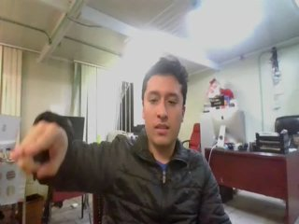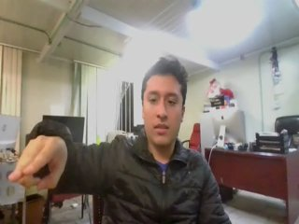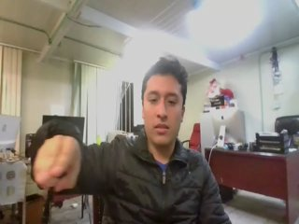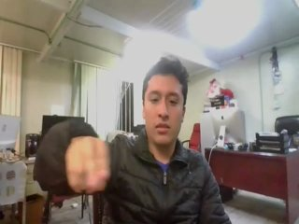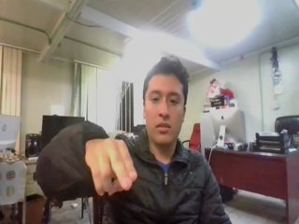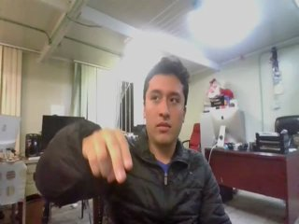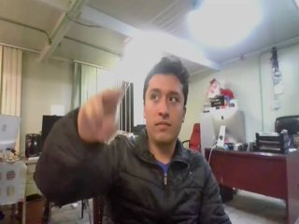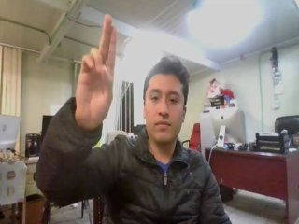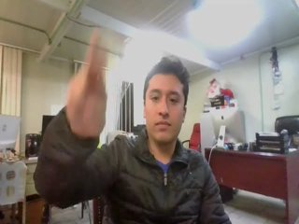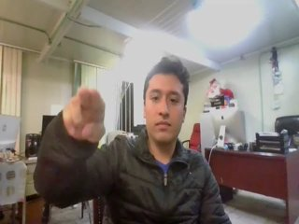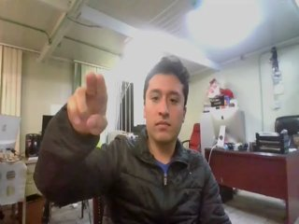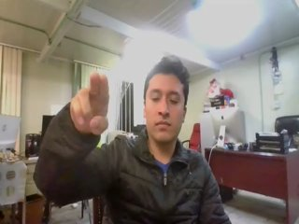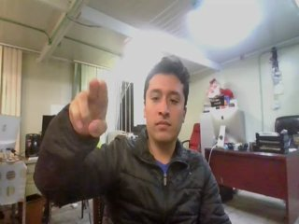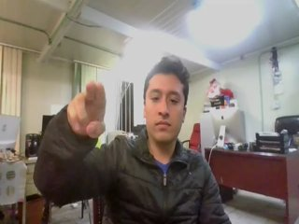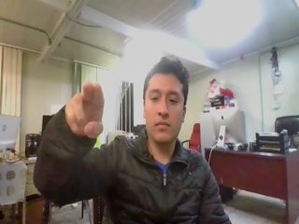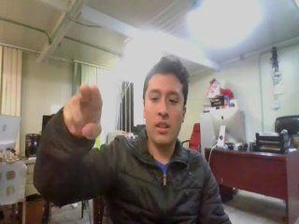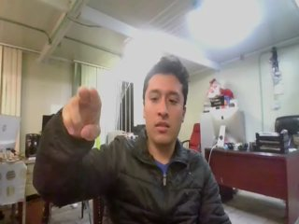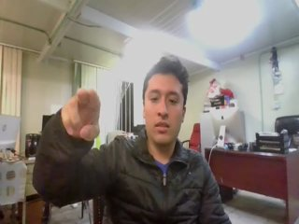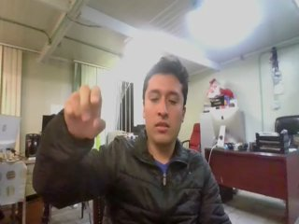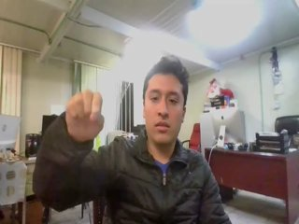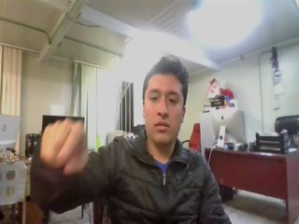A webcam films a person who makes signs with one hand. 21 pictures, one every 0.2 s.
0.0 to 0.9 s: Pointing with two fingers.
1.0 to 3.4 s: Click with two fingers.
3.5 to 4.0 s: Pointing with one finger.
